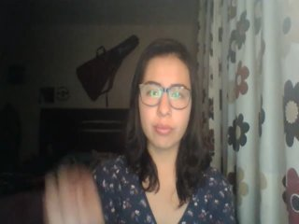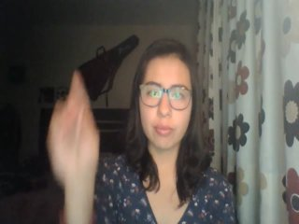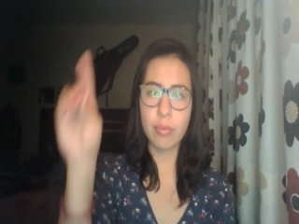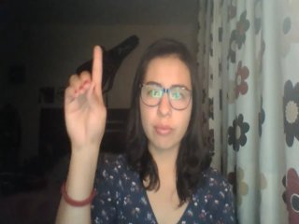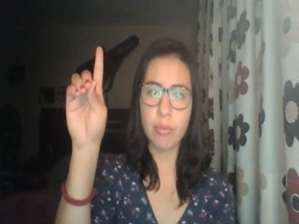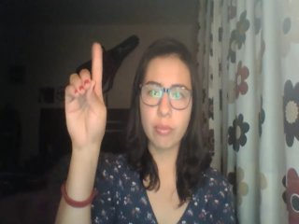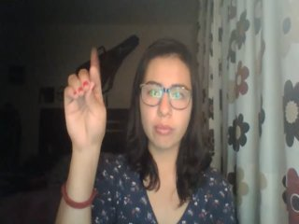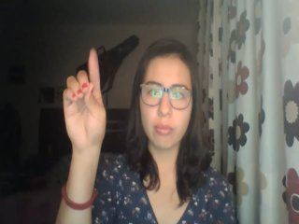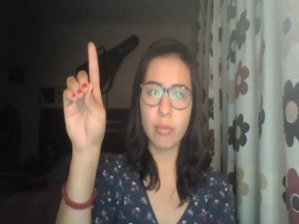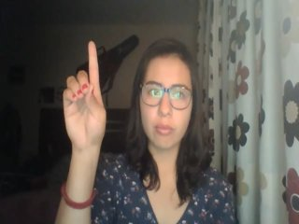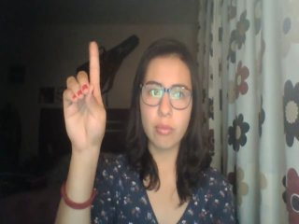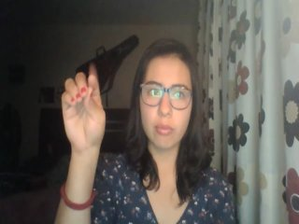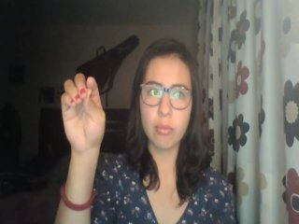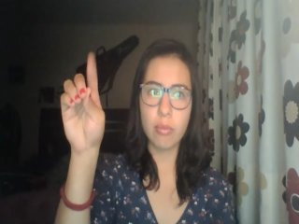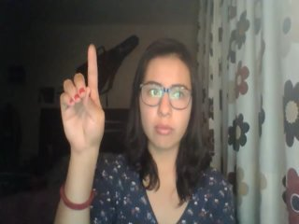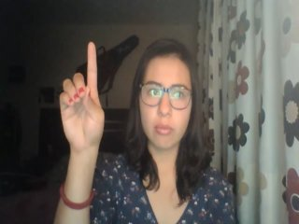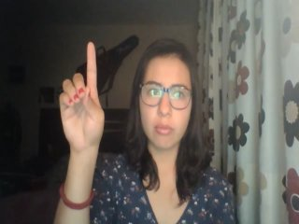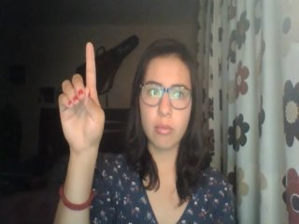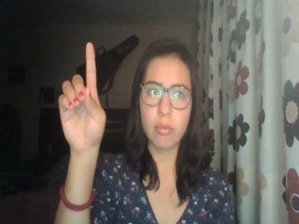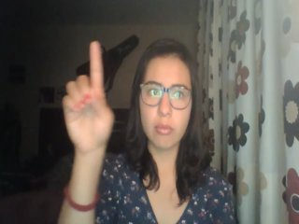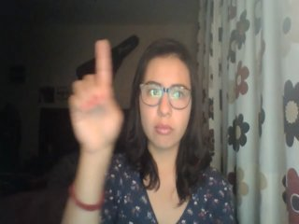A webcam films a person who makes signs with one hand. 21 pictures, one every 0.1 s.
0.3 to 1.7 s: Double click with one finger.
